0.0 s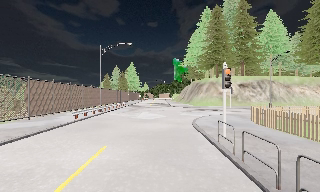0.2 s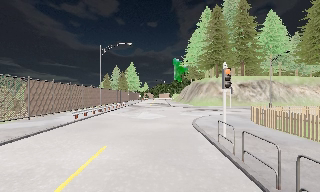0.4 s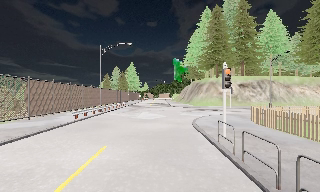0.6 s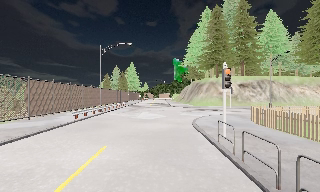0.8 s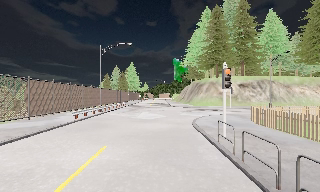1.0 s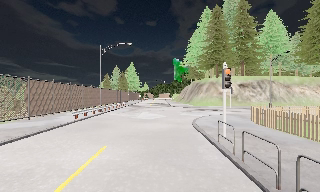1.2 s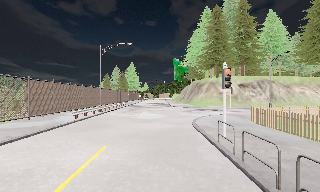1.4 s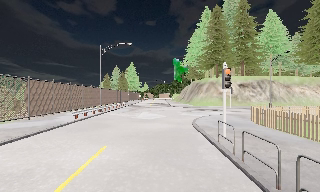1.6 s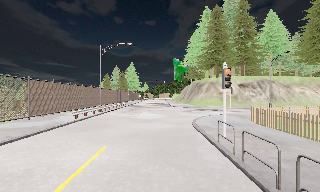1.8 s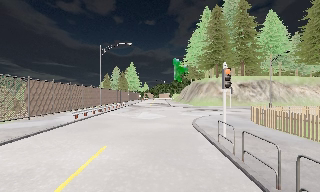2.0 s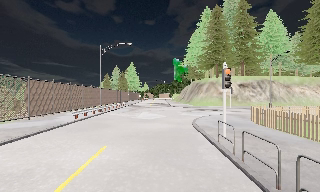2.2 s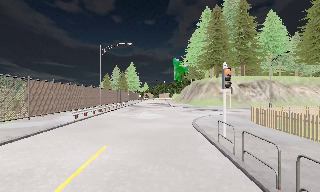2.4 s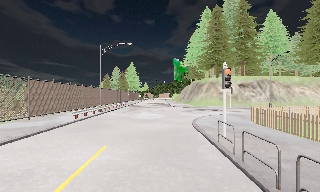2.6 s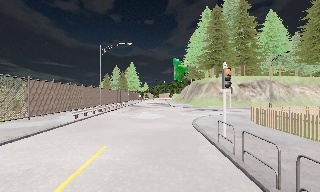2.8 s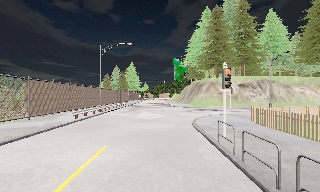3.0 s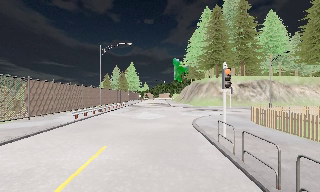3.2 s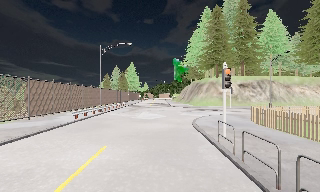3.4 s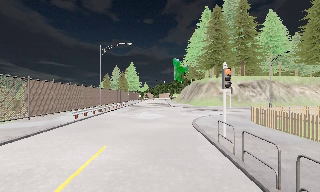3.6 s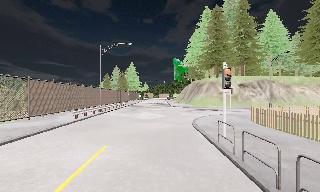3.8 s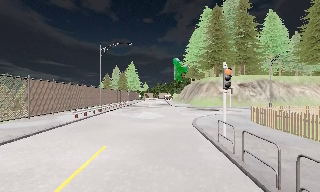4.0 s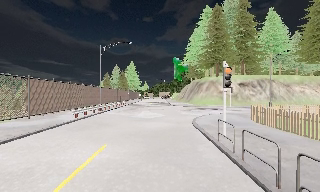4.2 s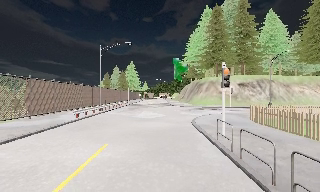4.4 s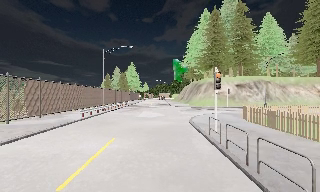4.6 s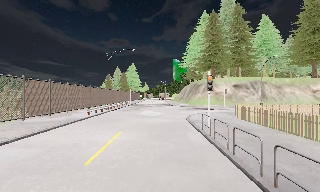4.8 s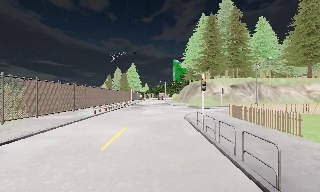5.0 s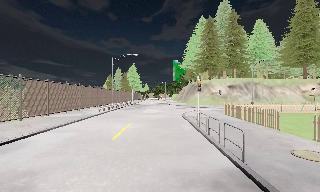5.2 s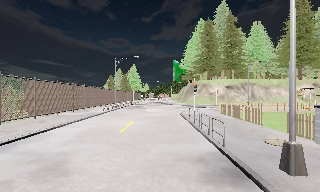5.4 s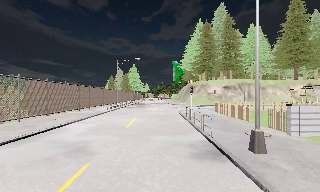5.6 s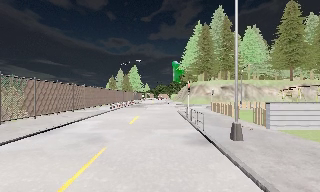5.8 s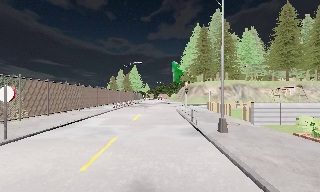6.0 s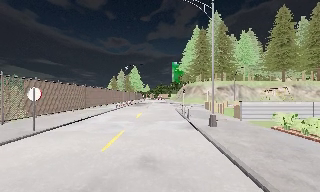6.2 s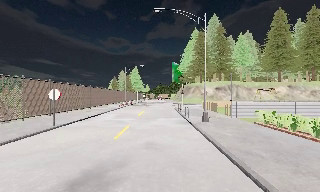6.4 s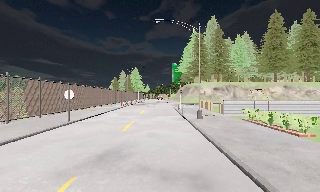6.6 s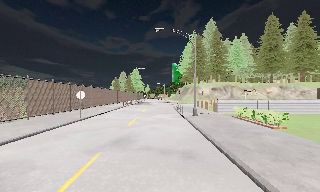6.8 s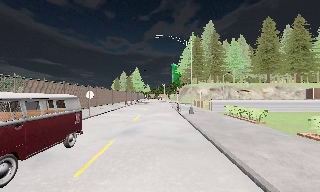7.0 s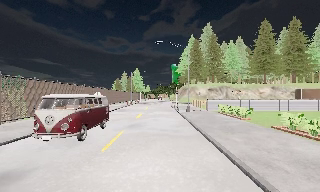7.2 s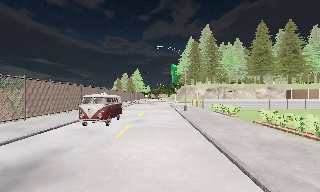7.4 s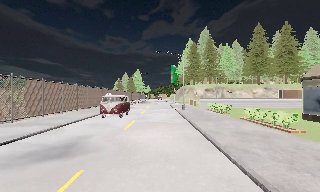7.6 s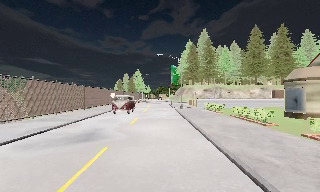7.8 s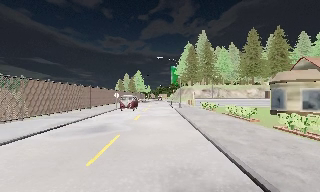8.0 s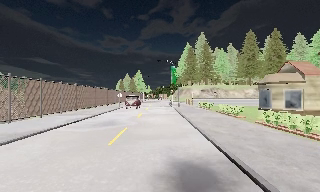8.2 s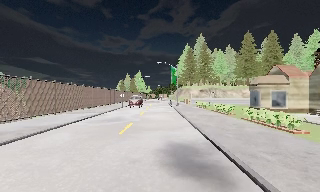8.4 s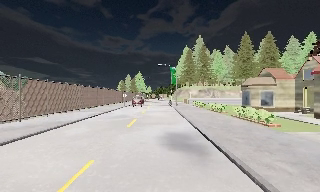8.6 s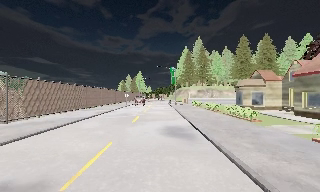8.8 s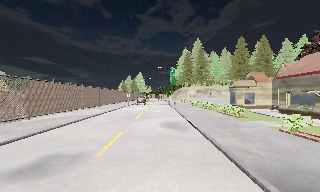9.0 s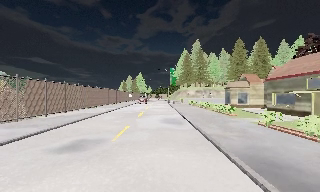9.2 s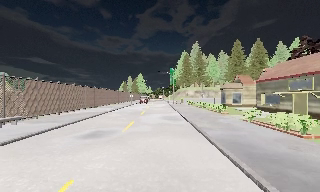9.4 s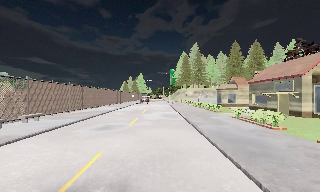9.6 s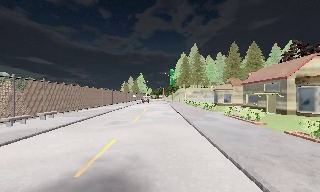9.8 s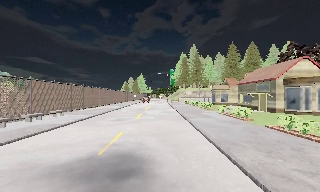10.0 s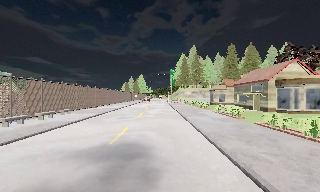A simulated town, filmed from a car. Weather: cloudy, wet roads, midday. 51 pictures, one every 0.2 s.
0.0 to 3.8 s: The camera keeps its place and its aim.
3.8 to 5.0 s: The camera travels backward, about 5 m, so what stands in front gets smaller. It gains speed.
5.0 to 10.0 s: The camera travels backward, about 40 m, so what stands in front gets smaller.
The film runs backward here.
